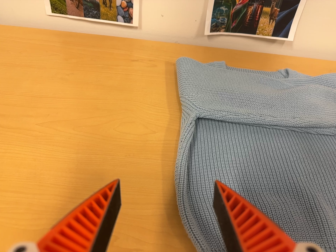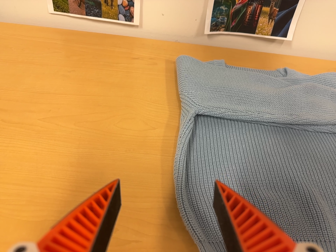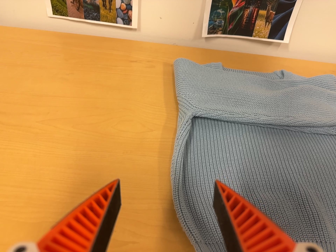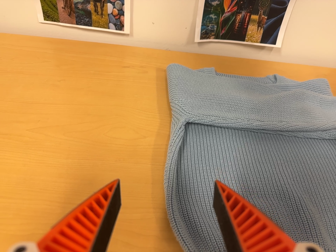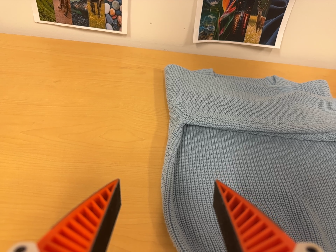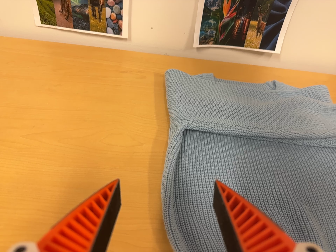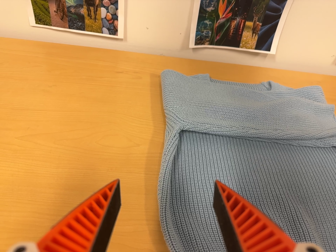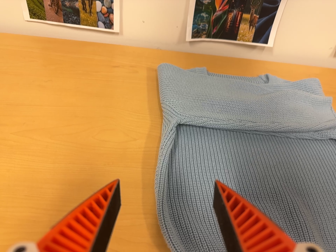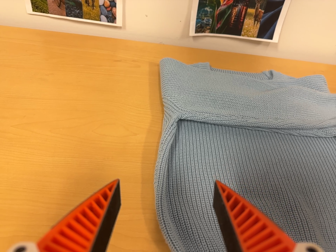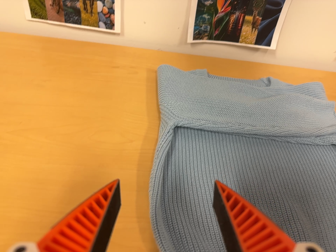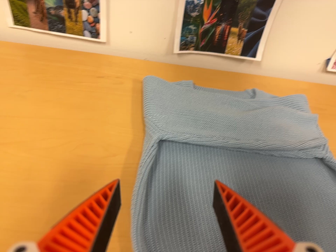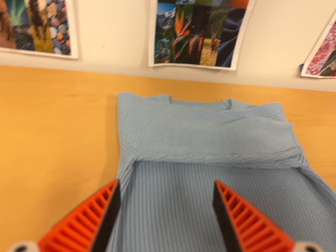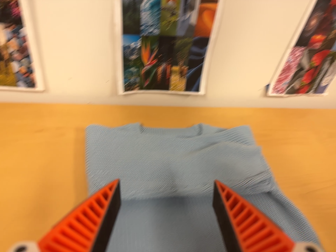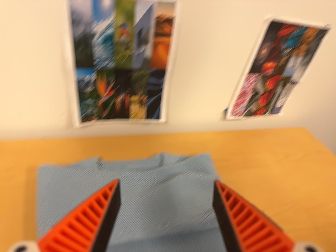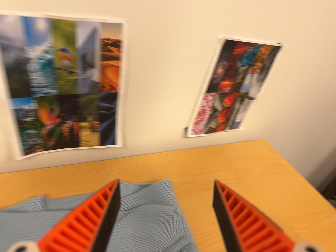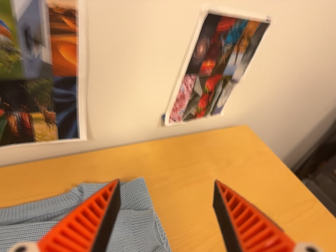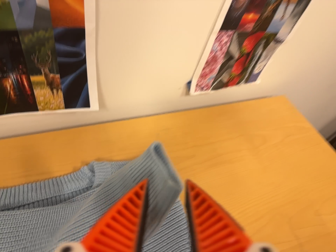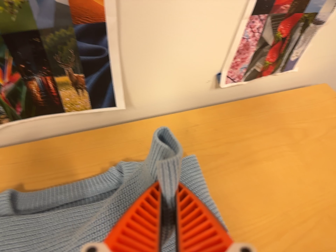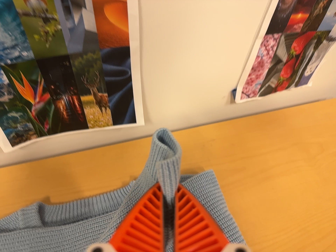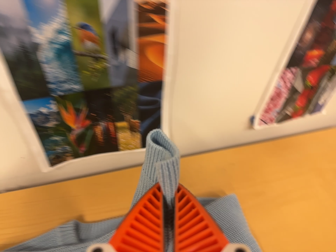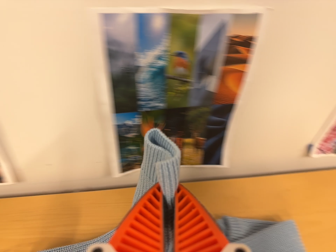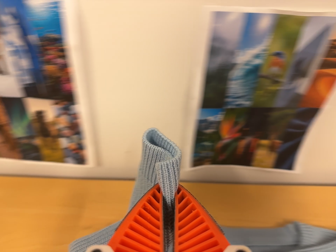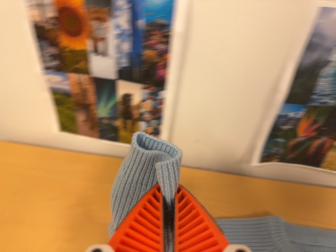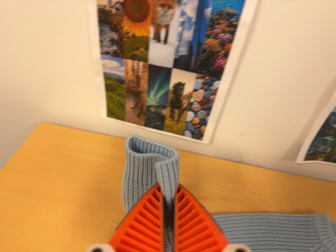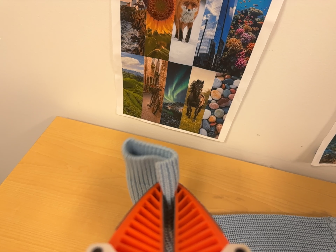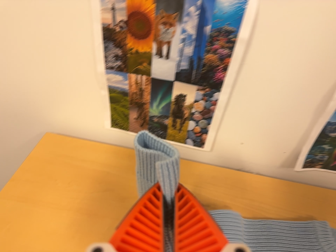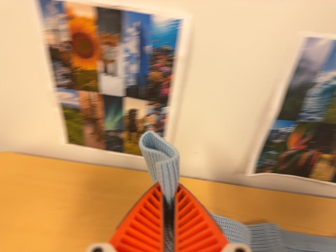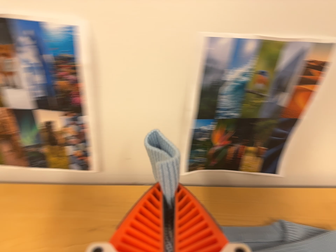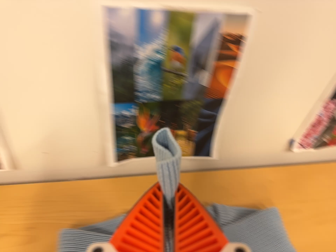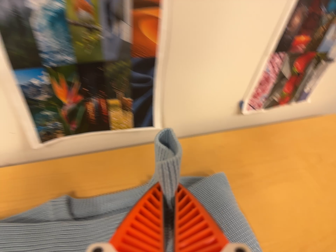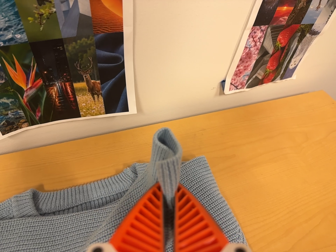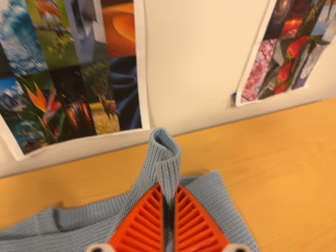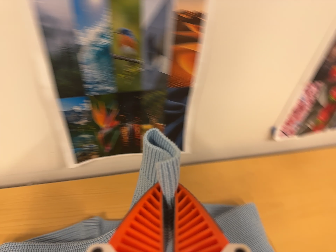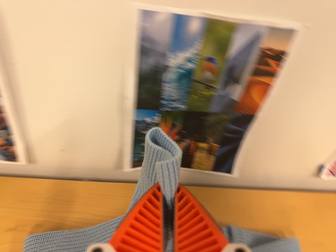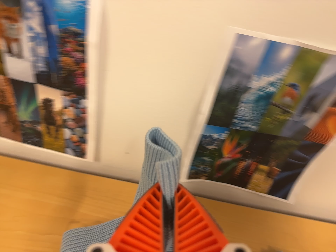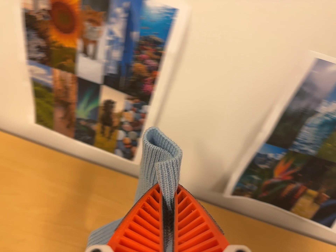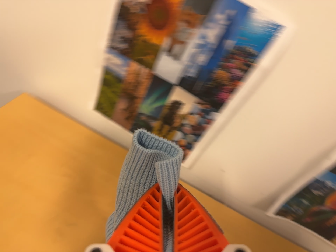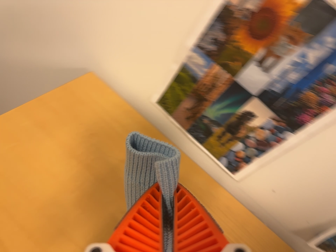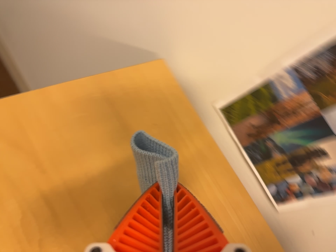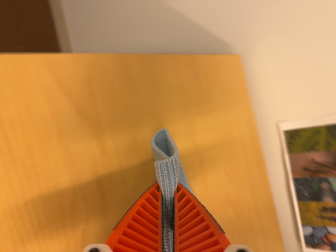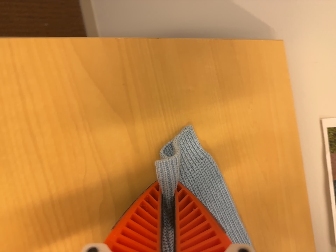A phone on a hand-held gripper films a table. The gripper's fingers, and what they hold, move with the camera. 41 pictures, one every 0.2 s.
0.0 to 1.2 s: The camera shifts only a little, or ends up much as it began.
1.2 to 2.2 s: The camera travels toward the top of its view and to its right, about 8 cm, so close, fixed things drift downward.
2.2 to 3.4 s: The camera pans to its right by about 10 degrees. It travels forward and toward the top of its view, about 28 cm, so what stands in front looms larger. Its aim tips toward the bottom of its view by about 10 degrees. It rolls about its line of sight by about 10 degrees, and the scene rotates counterclockwise.
3.4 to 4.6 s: The scene slides to the right, as the camera pans about 25 degrees to its left. It travels to its left, about 34 cm, so close, fixed things drift to the right. Its aim tips toward the top of its view by about 10 degrees, and the scene shifts downward. It rolls about its line of sight by about 20 degrees, and the scene rotates clockwise.
4.6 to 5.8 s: The camera swings to its right by about 25 degrees, and the scene slides to the left. It travels to its right, about 28 cm, so close, fixed things drift to the left. It rolls about its line of sight by about 20 degrees, and the scene rotates counterclockwise.
5.8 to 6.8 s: The camera pans to its left by about 15 degrees. It travels to its left, about 16 cm, so close, fixed things drift to the right. It rolls about its line of sight by about 20 degrees, and the scene rotates clockwise.
6.8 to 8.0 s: The camera pans to its left by about 15 degrees. It travels to its left, about 40 cm, so close, fixed things drift to the right. Its aim tips toward the bottom of its view by about 10 degrees. It rolls about its line of sight by about 65 degrees, and the scene rotates clockwise.
The film runs backward here.
